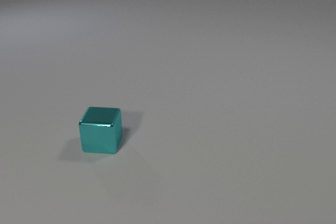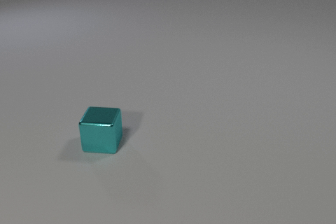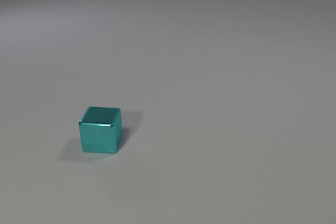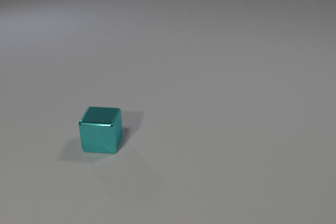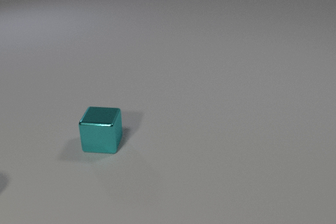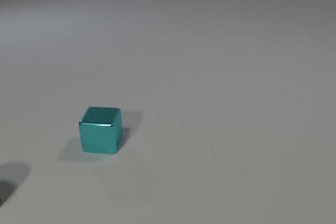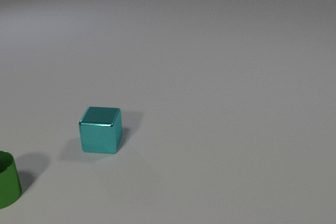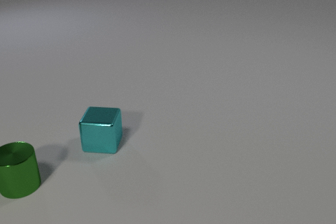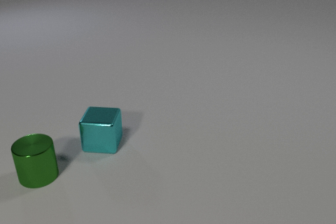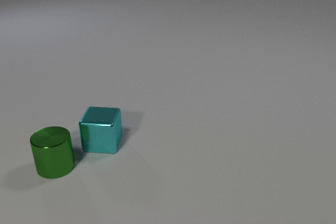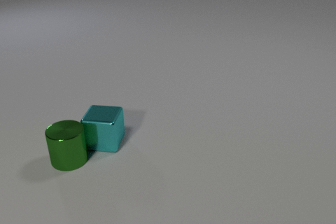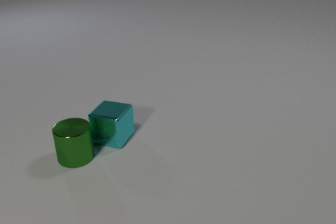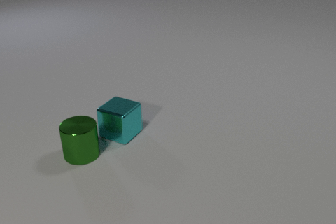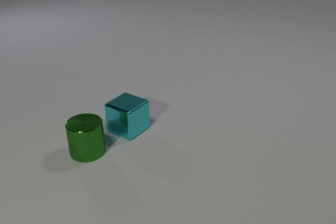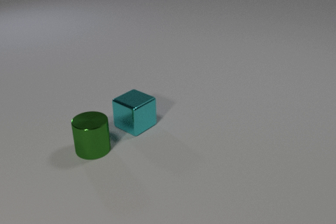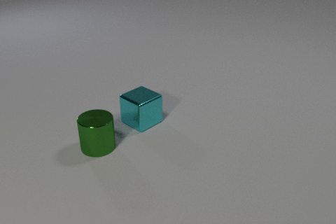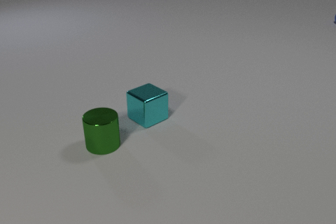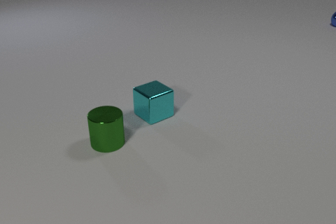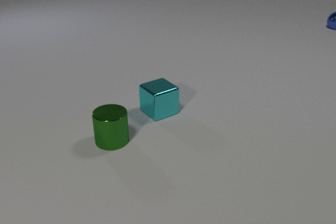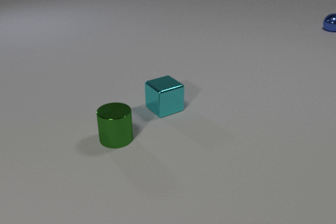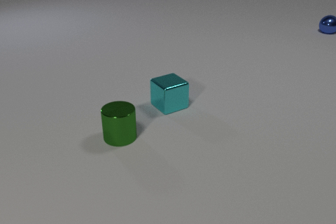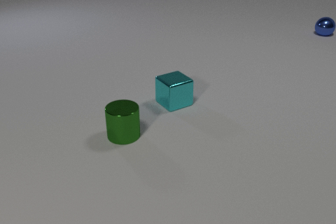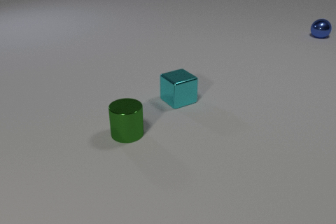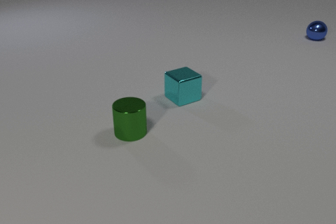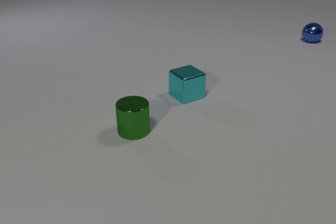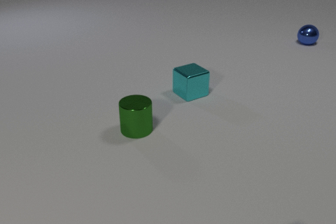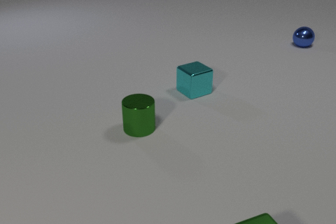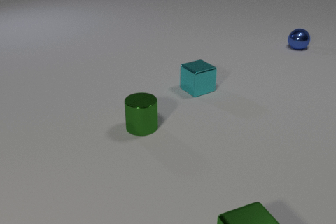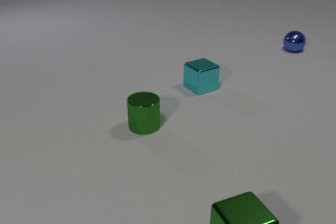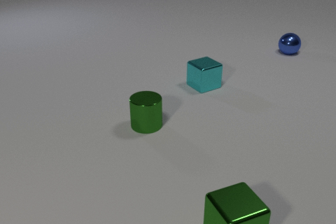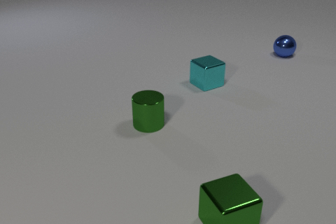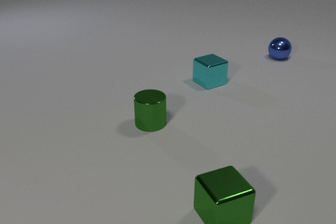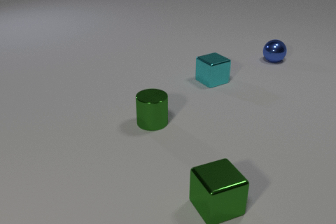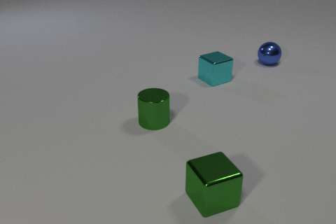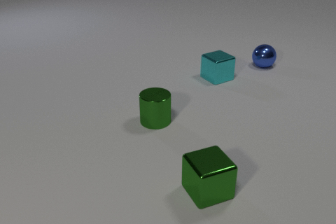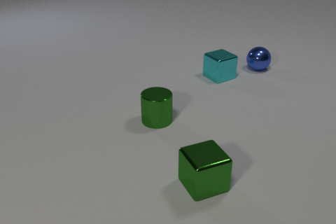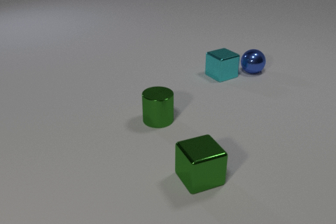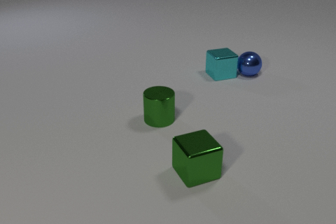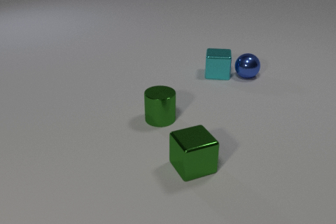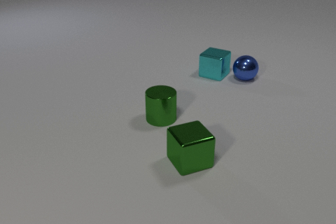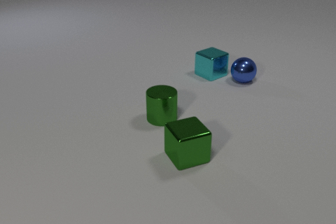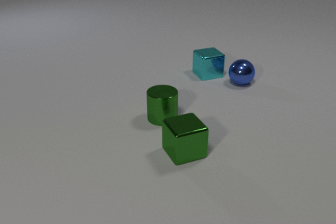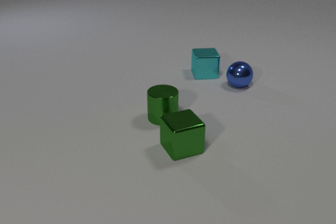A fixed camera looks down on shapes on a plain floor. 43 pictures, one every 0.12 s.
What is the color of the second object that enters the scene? blue.
What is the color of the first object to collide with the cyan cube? green.
What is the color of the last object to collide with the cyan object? blue.
0.00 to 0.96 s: The green metal cylinder comes in at the left edge, slides to the right and away from the camera.
0.96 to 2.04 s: The green metal cylinder slides to the right and away from the camera. The cyan metal cube slides to the right and away from the camera, spins clockwise seen from above by about 45 degrees, its near face sliding to the left. The blue metal sphere comes in at the right edge, rolls toward the camera. The green metal cylinder and the cyan metal cube collide.
2.04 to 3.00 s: The green metal cylinder slides to the right and away from the camera. The cyan metal cube slides away from the camera and to the right. The blue metal sphere rolls toward the camera and to the left.
3.00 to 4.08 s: The green metal cylinder slides to the right and away from the camera. The cyan metal cube slides away from the camera and to the right. The blue metal sphere rolls toward the camera and to the left. The green metal cube comes in at the bottom edge, slides away from the camera and to the left.
4.08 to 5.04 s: The green metal cylinder slides to the right and away from the camera. The cyan metal cube slides to the left and away from the camera, spins so that its near face slides to the left, clockwise seen from above. The blue metal sphere rolls toward the camera and to the left. The green metal cube slides away from the camera and to the left. The cyan metal cube and the blue metal sphere collide.
